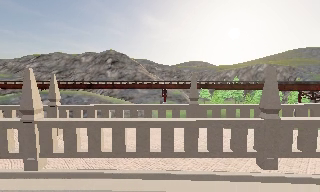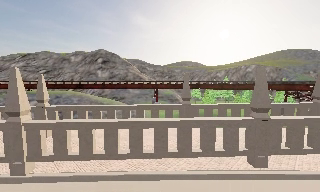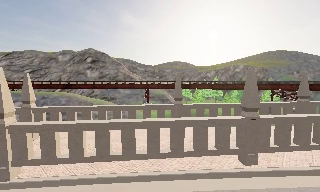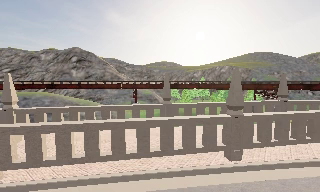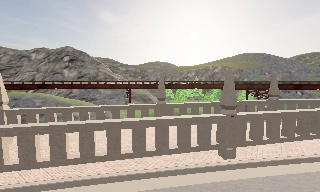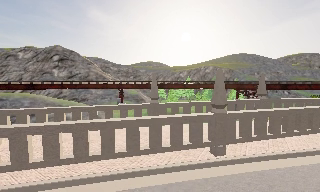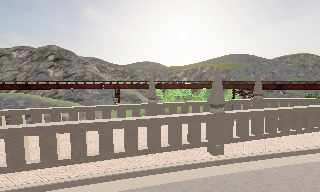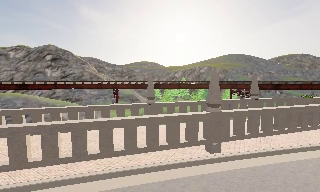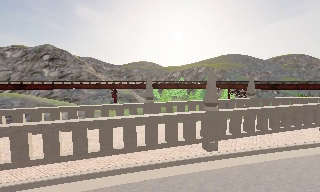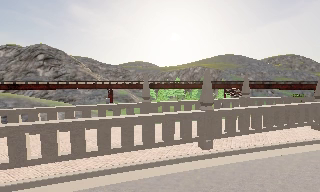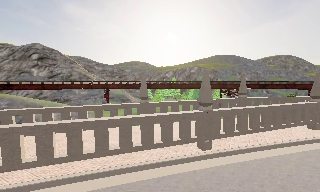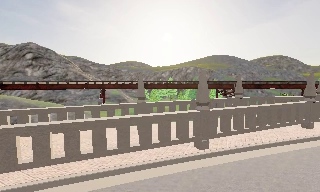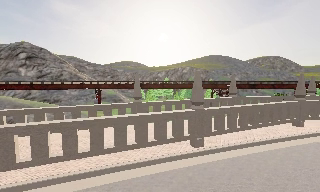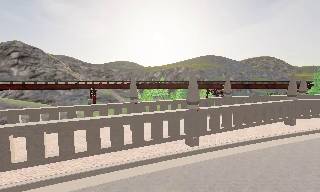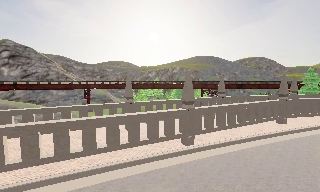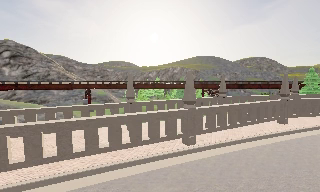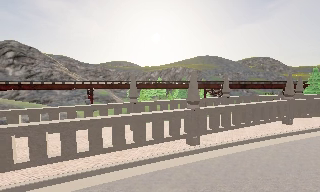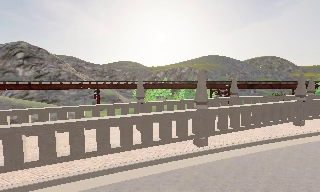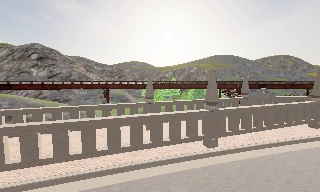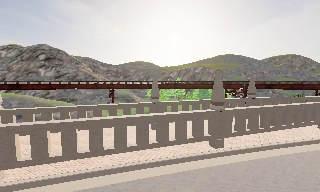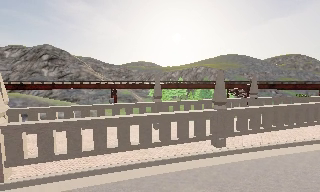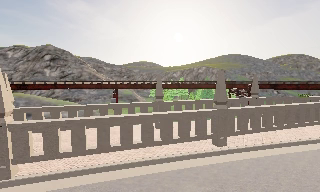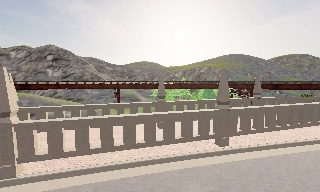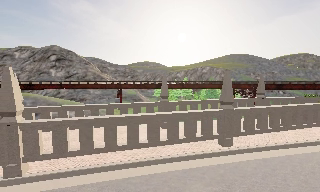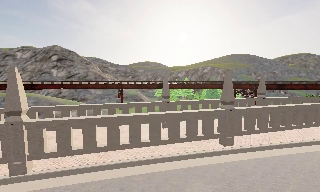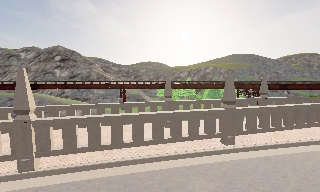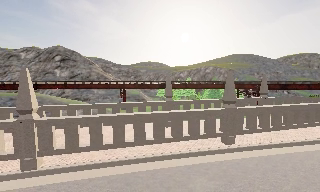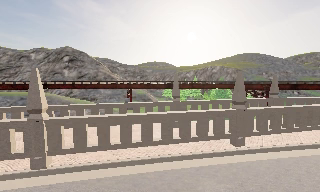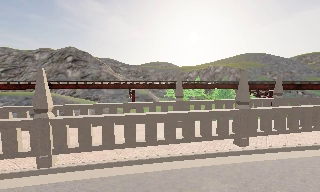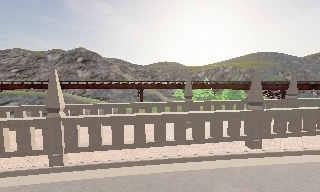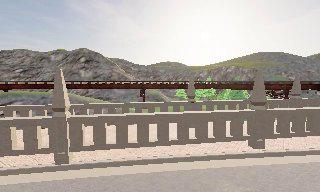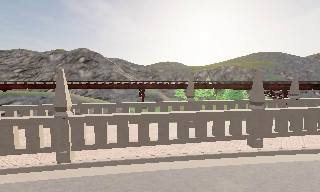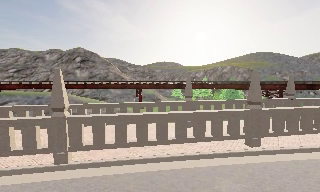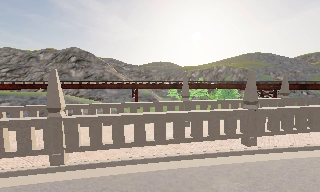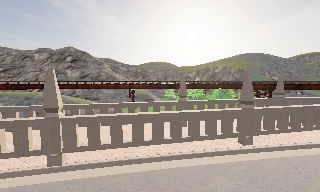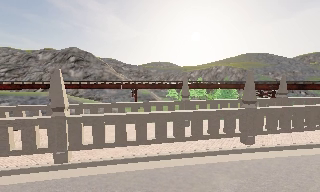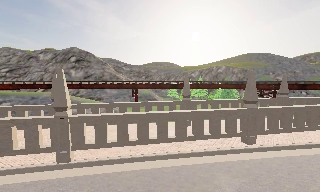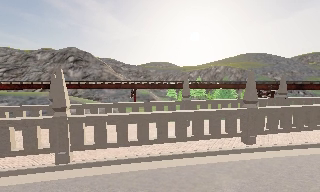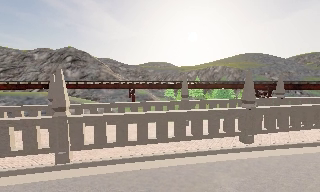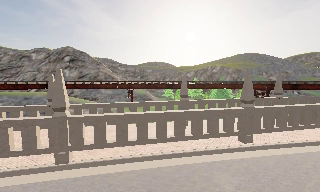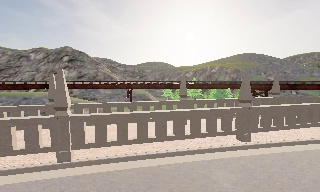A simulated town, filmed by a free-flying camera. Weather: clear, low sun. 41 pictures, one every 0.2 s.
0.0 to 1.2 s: The camera pans to its right, which is clockwise from overhead, by about 15 degrees.
1.2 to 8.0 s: The camera travels backward and to its left, about 2 m, so what stands in front gets smaller.
The film runs forward here.
